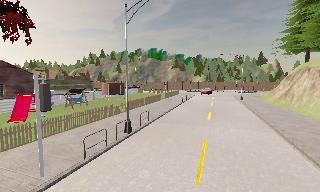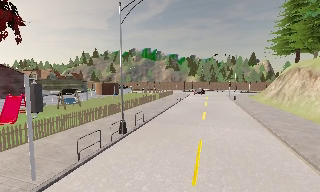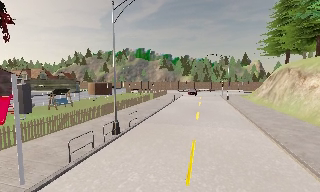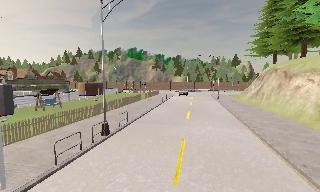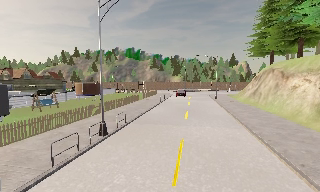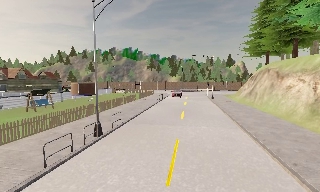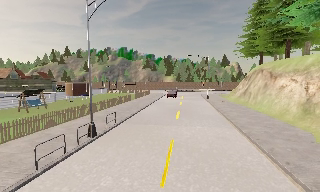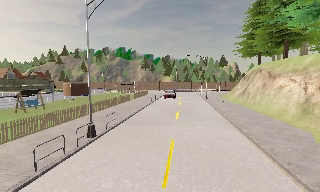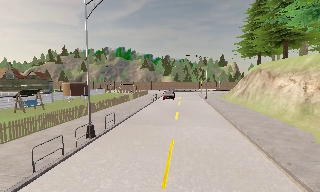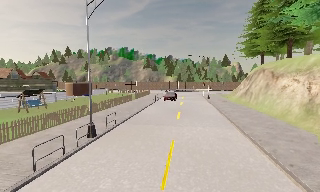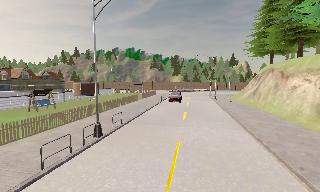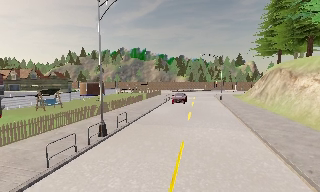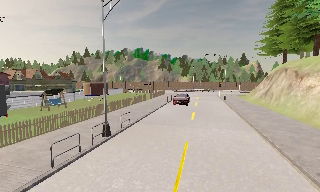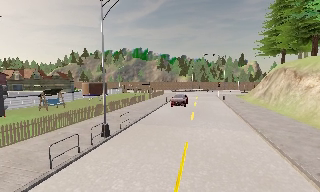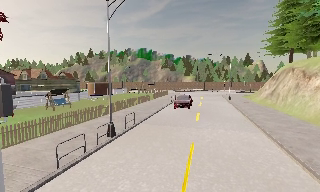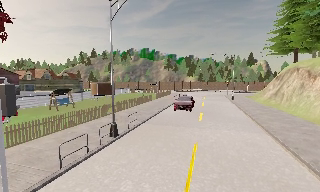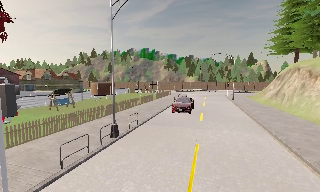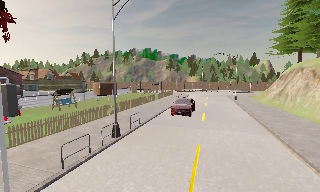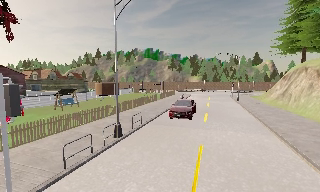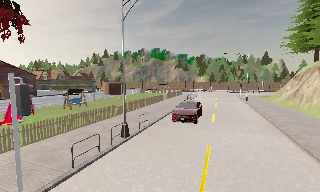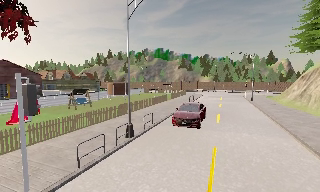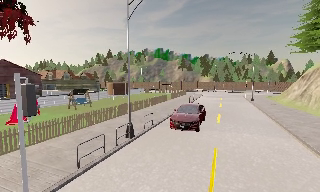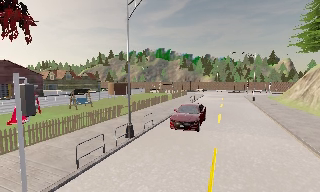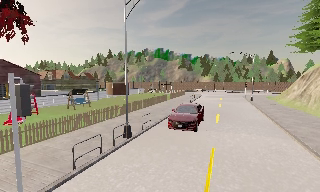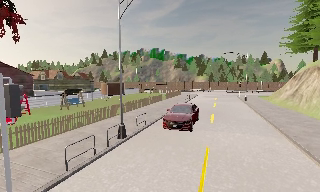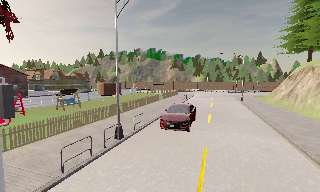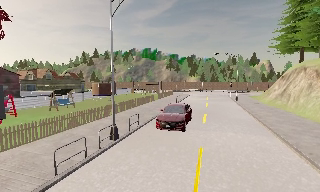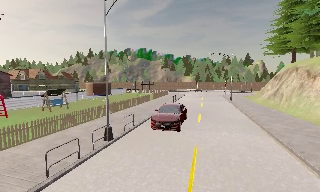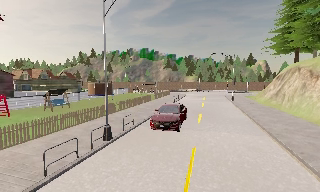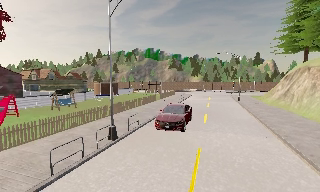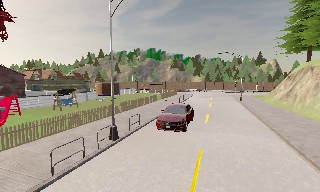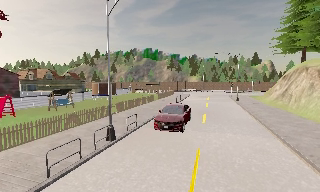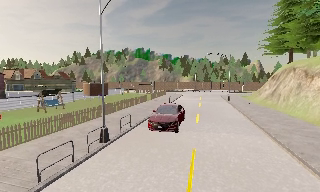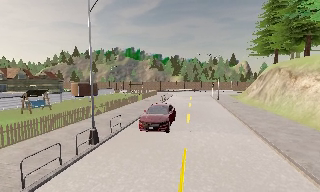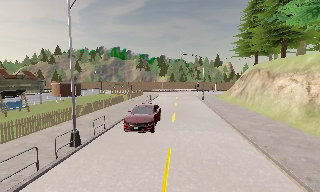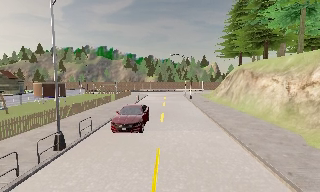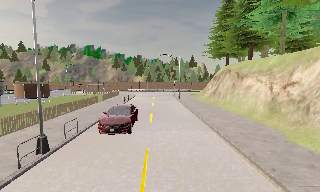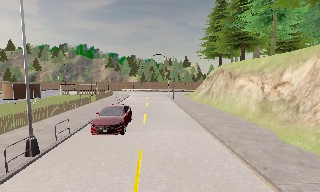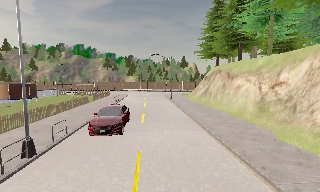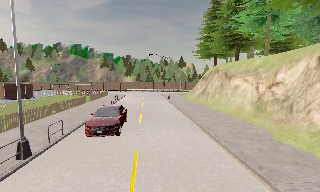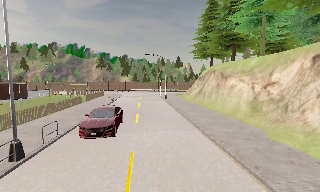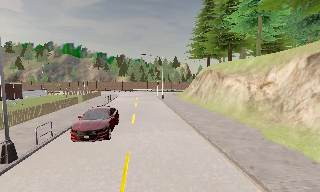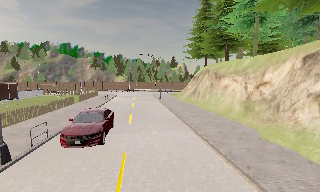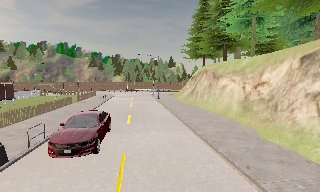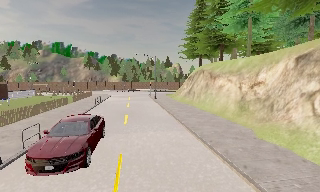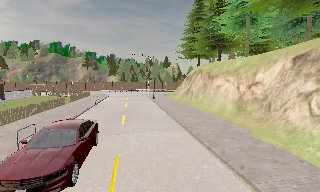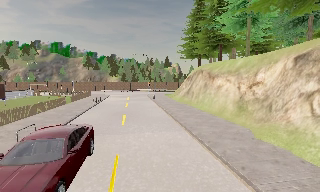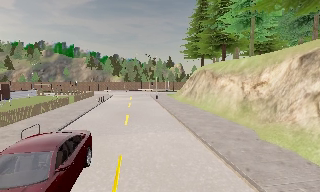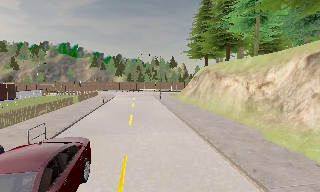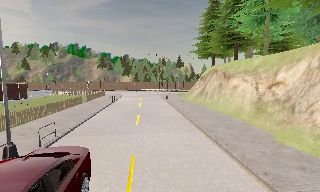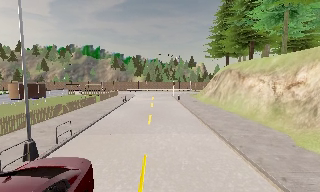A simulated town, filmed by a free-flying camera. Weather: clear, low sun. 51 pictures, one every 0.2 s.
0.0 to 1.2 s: The scene slides to the left, as the camera pans about 10 degrees to its right.
1.2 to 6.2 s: The camera travels forward, about 1 m, so what stands in front looms larger.
6.2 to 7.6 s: The scene slides to the left, as the camera pans about 20 degrees to its right.
7.6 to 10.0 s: The camera shifts only a little, or ends up much as it began.
The film runs forward here.
